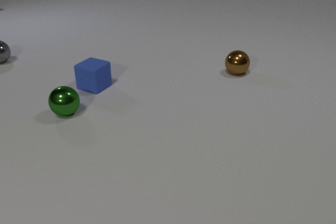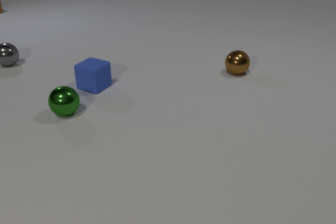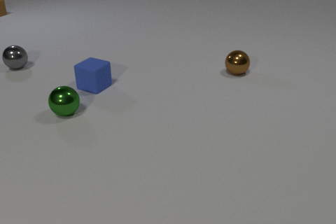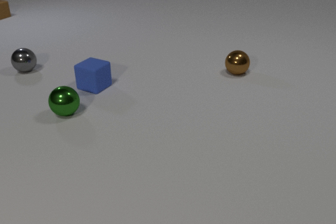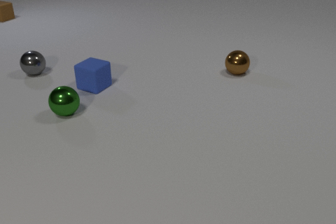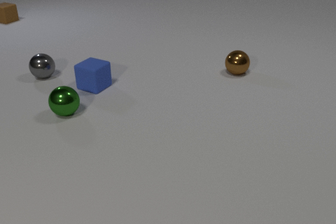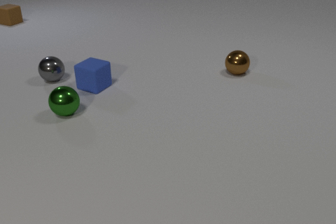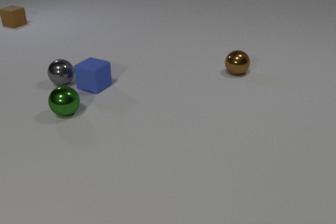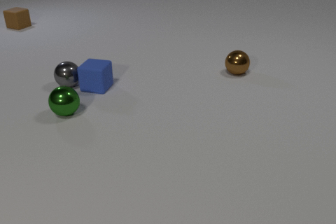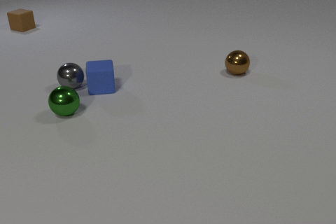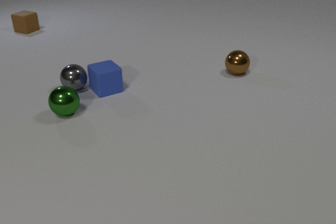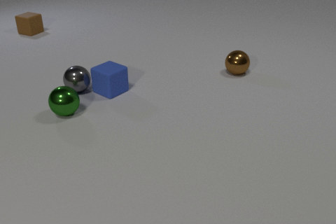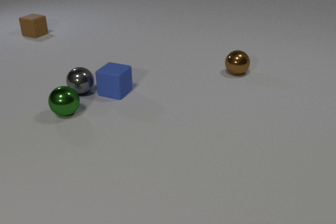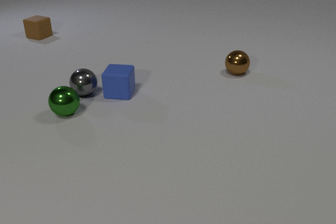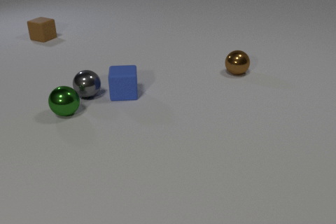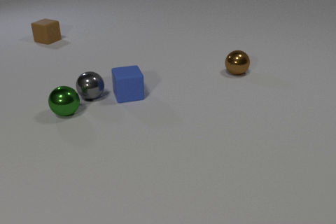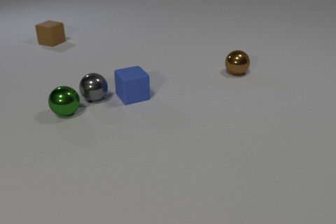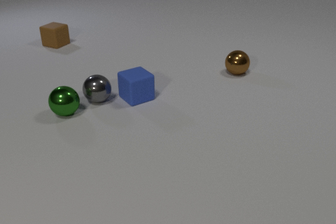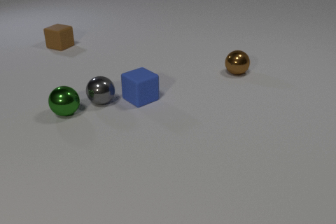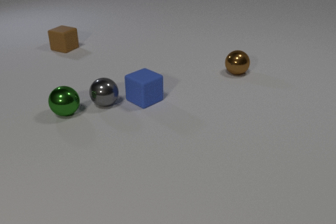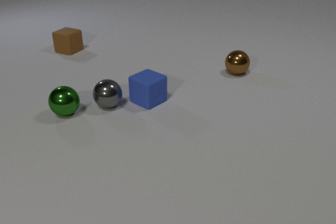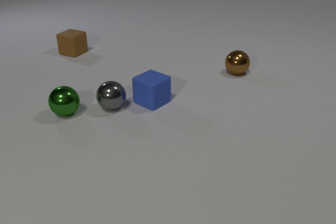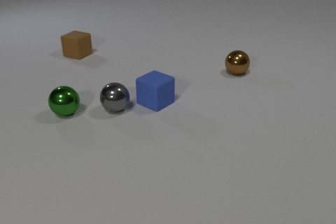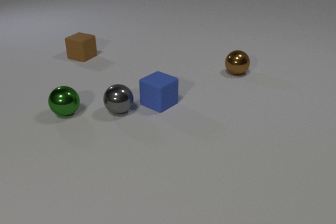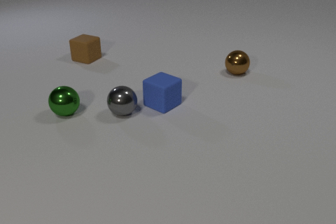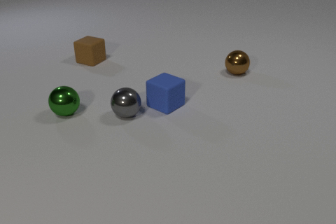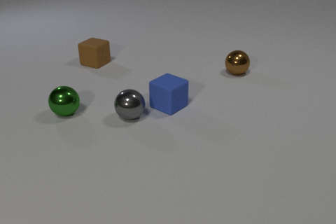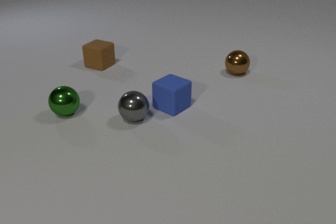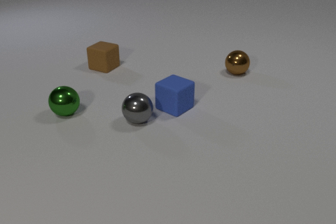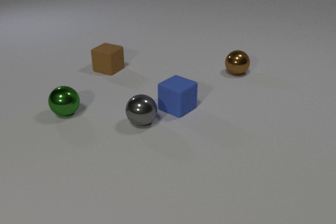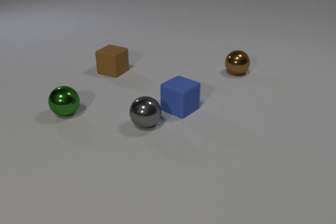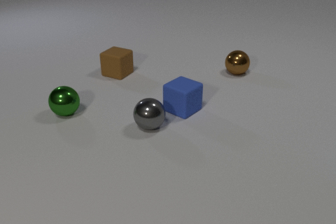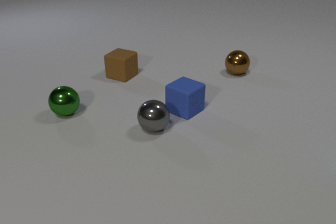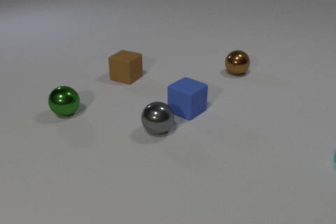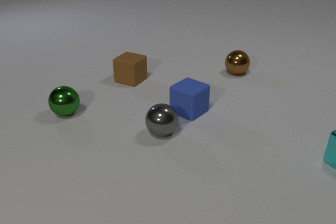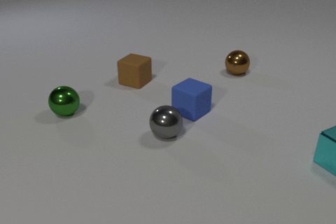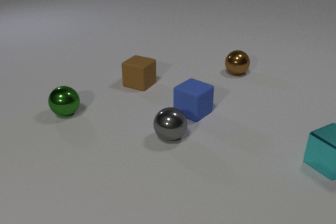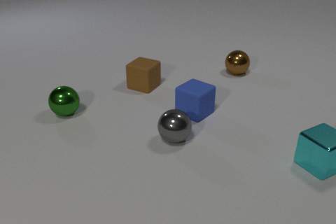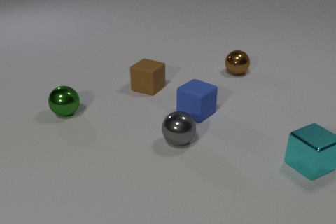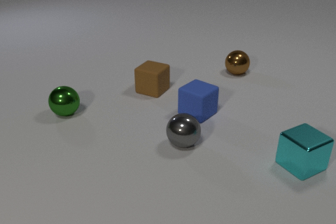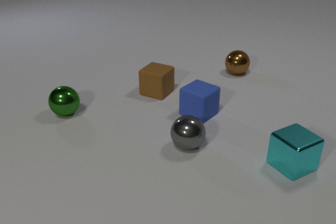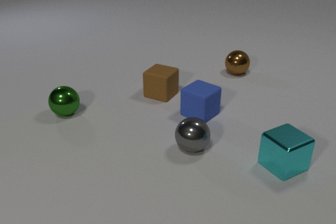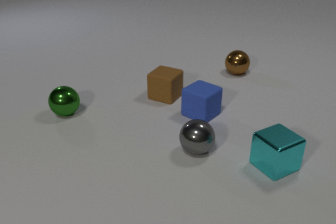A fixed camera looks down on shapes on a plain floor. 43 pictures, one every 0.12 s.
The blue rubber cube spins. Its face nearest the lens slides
to the right.
The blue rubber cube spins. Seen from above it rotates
counterclockwise.
0.00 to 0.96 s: The gray metal sphere rolls toward the camera and to the right. The brown rubber cube comes in at the left edge, slides toward the camera and to the right. The gray metal sphere and the blue rubber cube collide.
0.96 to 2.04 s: The gray metal sphere rolls toward the camera and to the right. The blue rubber cube slides to the right and toward the camera, spins so that its near face slides to the right, counterclockwise seen from above. The brown rubber cube slides toward the camera and to the right.
2.04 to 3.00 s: The gray metal sphere rolls toward the camera and to the right. The blue rubber cube slides to the right and toward the camera. The brown rubber cube slides toward the camera and to the right.
3.00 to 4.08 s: The gray metal sphere rolls toward the camera and to the right. The blue rubber cube slides to the right and toward the camera. The brown rubber cube slides toward the camera and to the right. The cyan metal cube comes in at the right edge, slides to the left.
4.08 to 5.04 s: The gray metal sphere rolls to the right and toward the camera. The blue rubber cube slides to the right. The brown rubber cube slides toward the camera and to the right. The cyan metal cube slides to the left and toward the camera.
How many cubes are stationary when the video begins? 1.
What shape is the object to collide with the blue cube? sphere.
Are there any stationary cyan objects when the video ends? no.
